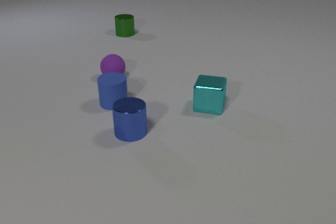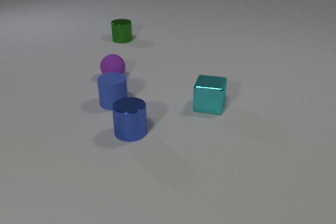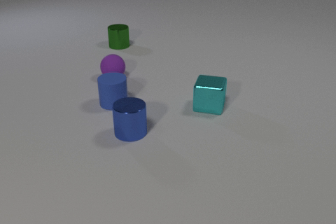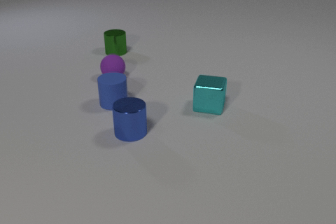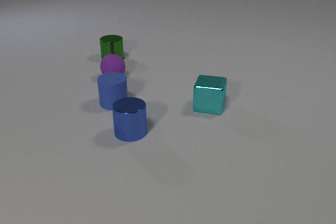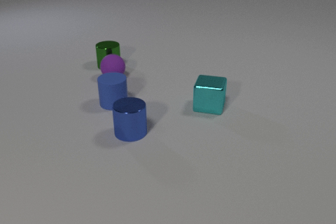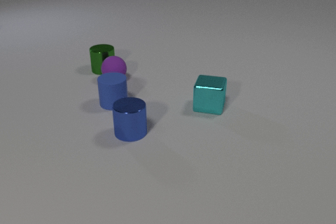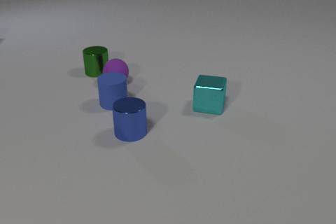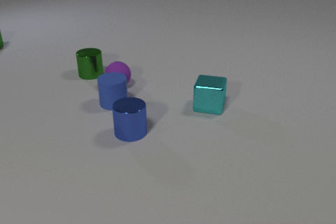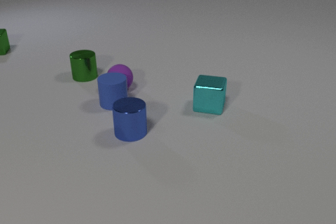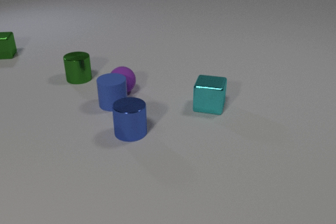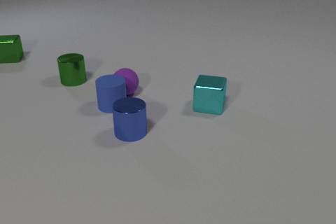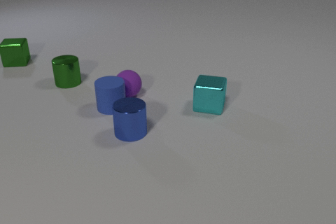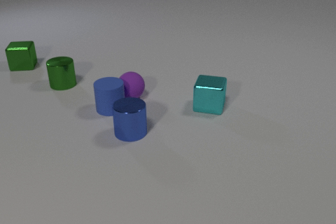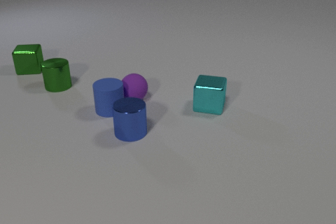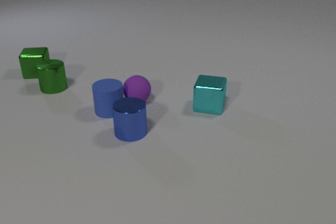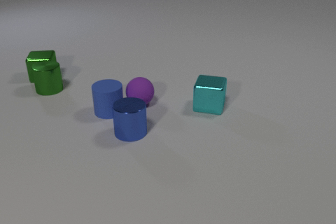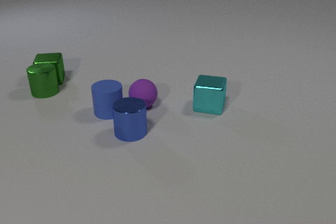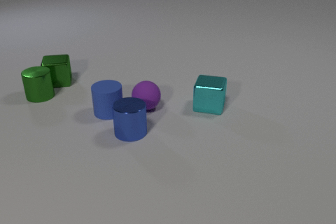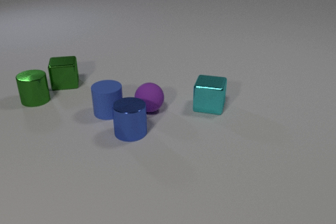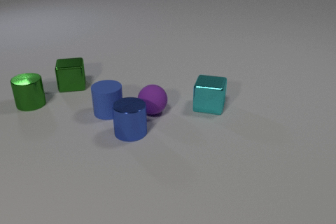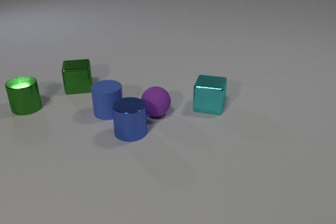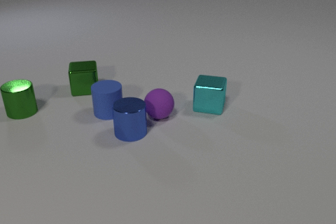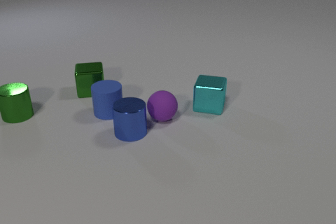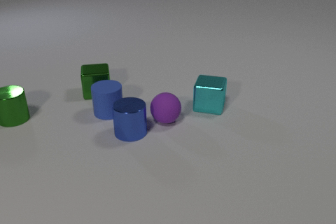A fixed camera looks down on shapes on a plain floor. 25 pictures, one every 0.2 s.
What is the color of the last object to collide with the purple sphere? blue.
Are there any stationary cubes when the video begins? yes.
How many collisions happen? 3.
0.0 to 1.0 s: The green metal cylinder slides toward the camera.
1.0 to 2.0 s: The green metal cylinder slides to the left and toward the camera. The purple rubber sphere rolls toward the camera. The green metal cube comes in at the left edge, slides toward the camera and to the right. The green metal cylinder and the purple rubber sphere collide. The purple rubber sphere and the blue rubber cylinder collide.
2.0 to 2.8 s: The green metal cylinder slides to the left and toward the camera. The purple rubber sphere rolls toward the camera and to the right. The blue rubber cylinder slides toward the camera. The green metal cube slides toward the camera and to the right.
2.8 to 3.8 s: The green metal cylinder slides toward the camera and to the left. The purple rubber sphere rolls toward the camera and to the right. The green metal cube slides toward the camera and to the right. The green metal cylinder and the green metal cube collide.
3.8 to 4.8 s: The green metal cylinder slides toward the camera and to the left. The purple rubber sphere rolls toward the camera and to the right. The green metal cube slides to the right and toward the camera.
